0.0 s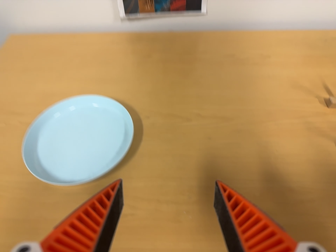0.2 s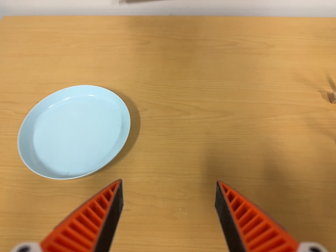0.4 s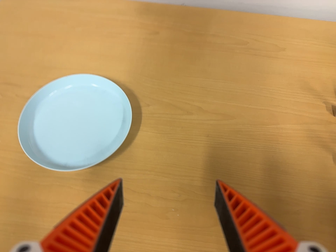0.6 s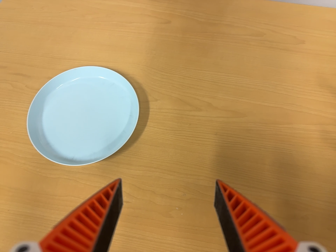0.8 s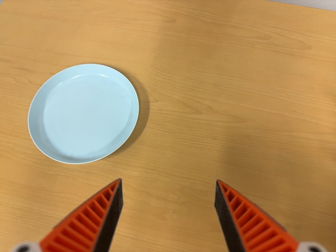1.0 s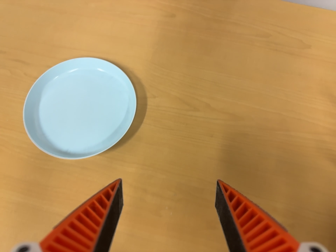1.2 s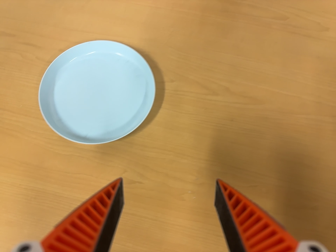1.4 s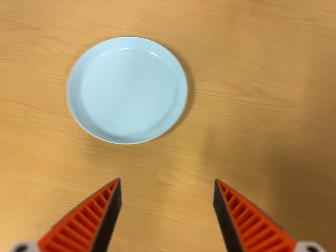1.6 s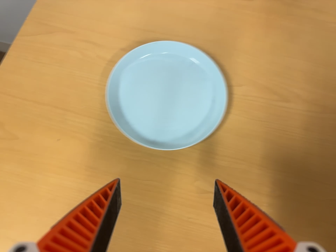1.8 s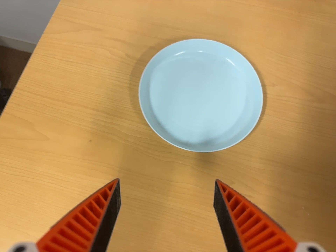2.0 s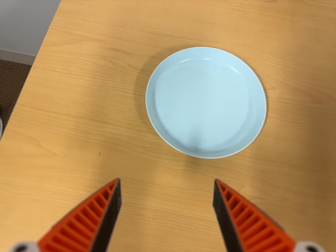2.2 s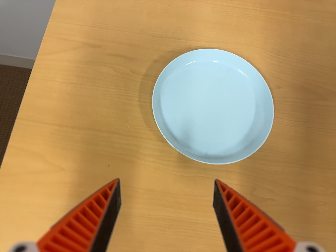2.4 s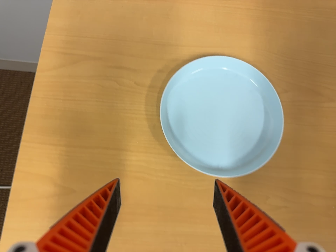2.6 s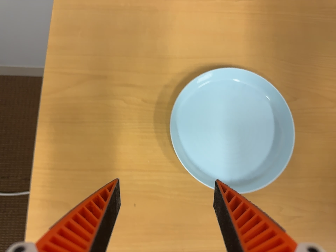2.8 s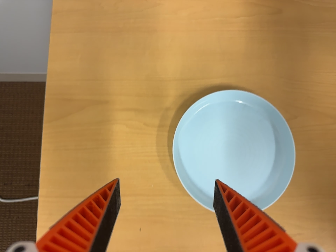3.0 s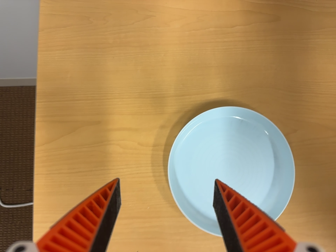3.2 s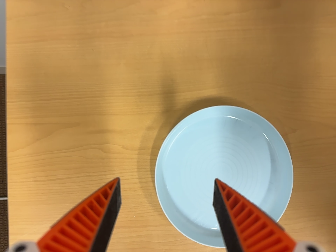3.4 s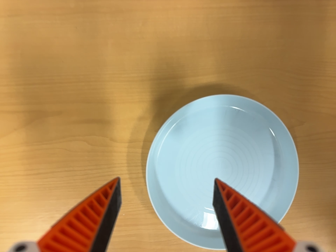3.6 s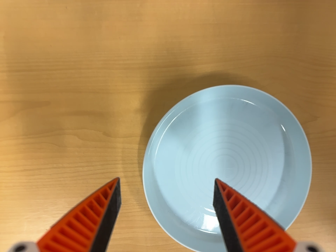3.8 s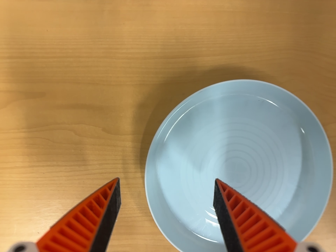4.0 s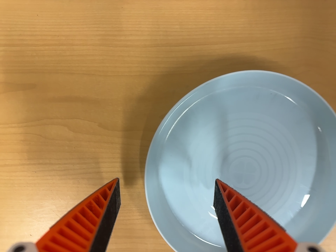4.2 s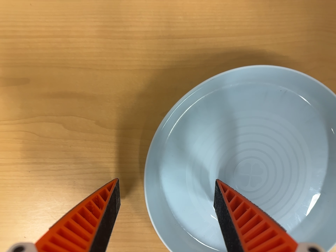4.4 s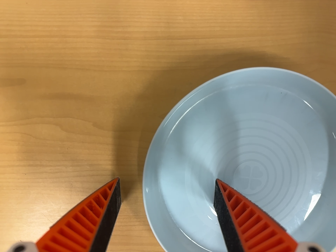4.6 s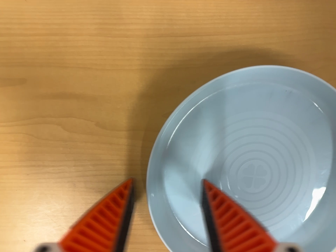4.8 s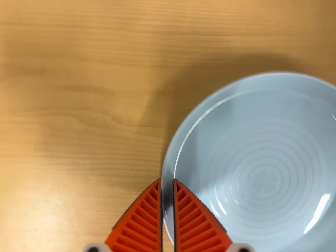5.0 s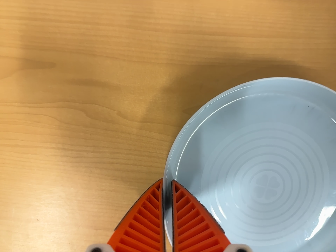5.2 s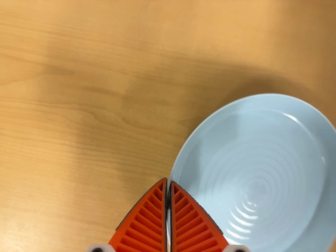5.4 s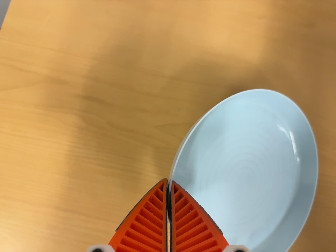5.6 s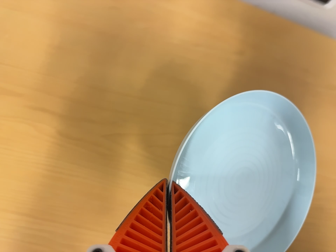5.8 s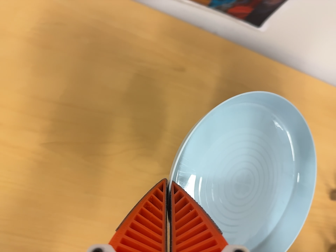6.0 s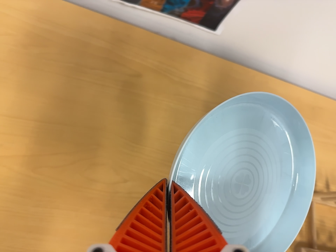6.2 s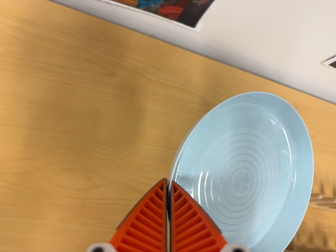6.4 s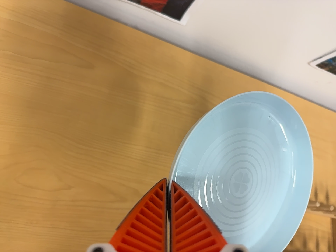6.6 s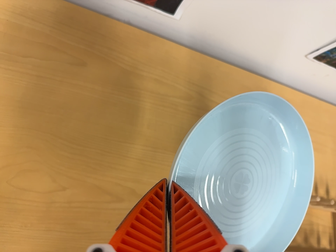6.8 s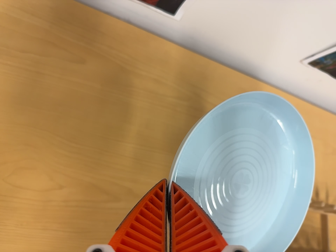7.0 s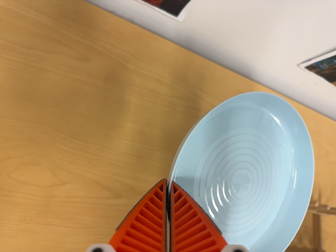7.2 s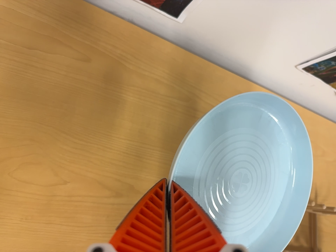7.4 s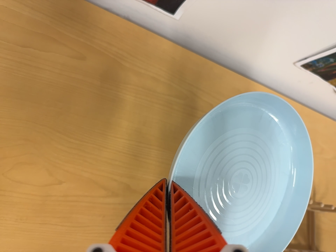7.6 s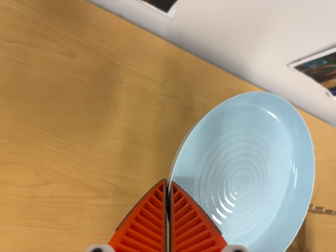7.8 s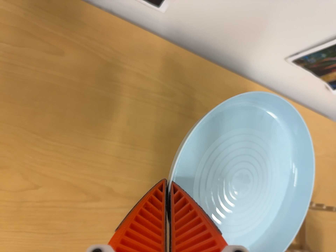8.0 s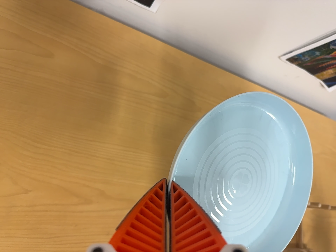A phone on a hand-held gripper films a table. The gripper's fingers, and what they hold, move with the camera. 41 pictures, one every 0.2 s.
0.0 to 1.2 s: The camera travels toward the top of its view, about 9 cm. Its aim tips toward the bottom of its view by about 20 degrees. It rolls about its line of sight by about 10 degrees, and the scene rotates clockwise.
1.2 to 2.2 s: The camera travels to its left, about 22 cm, so close, fixed things drift to the right.
2.2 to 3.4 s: The camera travels toward the top of its view and forward, about 22 cm. Its aim tips toward the bottom of its view by about 20 degrees. It rolls about its line of sight by about 10 degrees, and the scene rotates counterclockwise.
3.4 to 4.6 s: The camera travels forward, about 10 cm, so what stands in front looms larger.
4.6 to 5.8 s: The scene slides to the left, as the camera pans about 15 degrees to its right. It travels backward, toward the bottom of its view and to its right, about 20 cm, so what stands in front gets smaller. Its aim tips toward the top of its view by about 25 degrees. It rolls about its line of sight by about 15 degrees, and the scene rotates clockwise.
5.8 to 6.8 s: The scene slides to the left, as the camera pans about 10 degrees to its right. It travels to its right and forward, about 10 cm, so close, fixed things drift to the left.
6.8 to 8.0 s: The camera shifts only a little, or ends up much as it began.
The film runs forward here.
